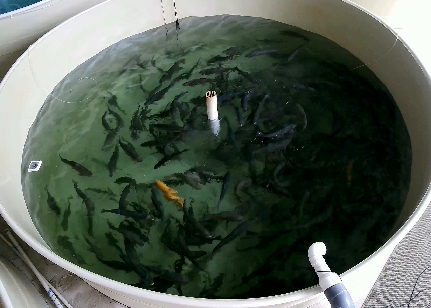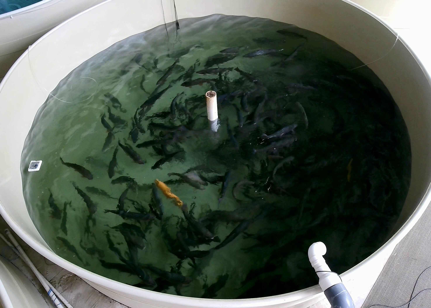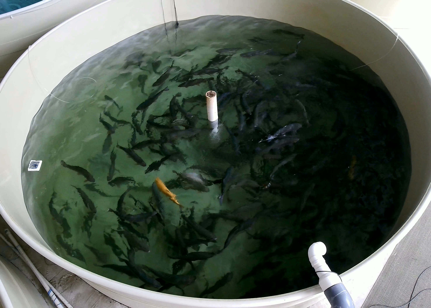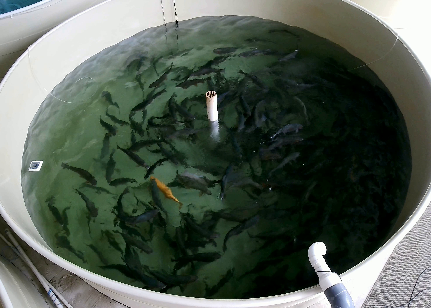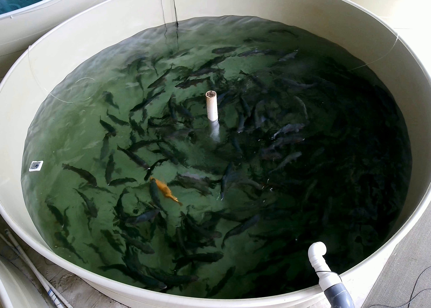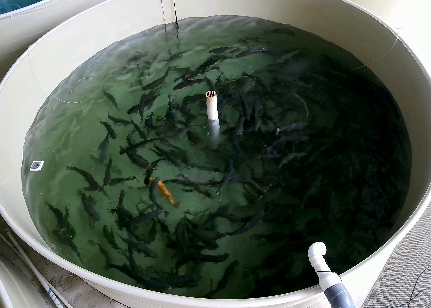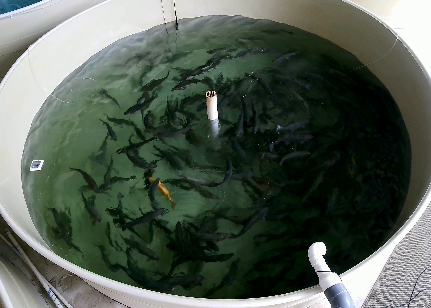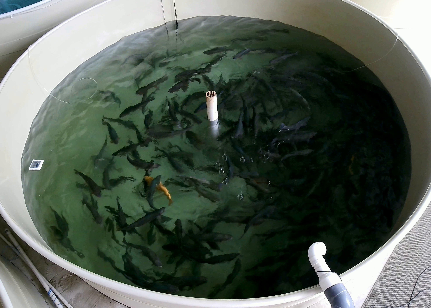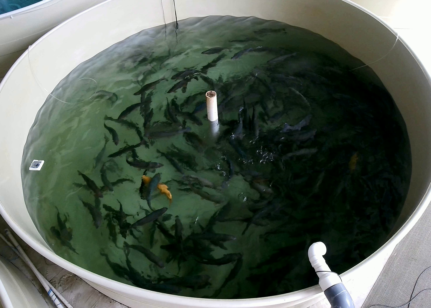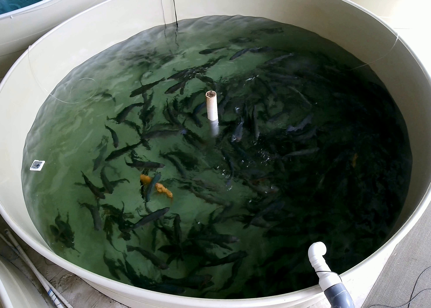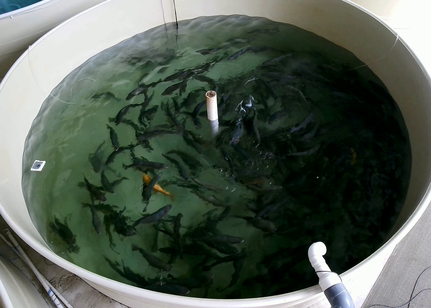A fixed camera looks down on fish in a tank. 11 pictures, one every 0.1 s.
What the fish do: Foraging.
